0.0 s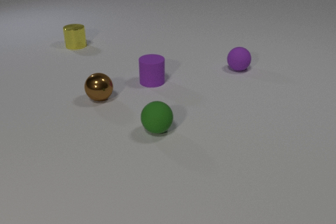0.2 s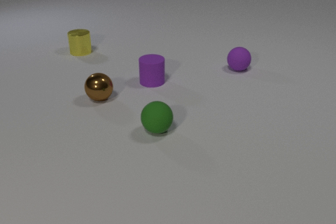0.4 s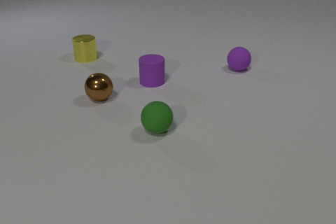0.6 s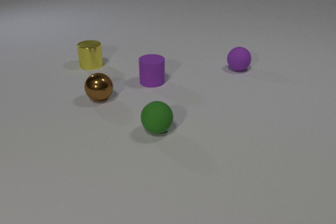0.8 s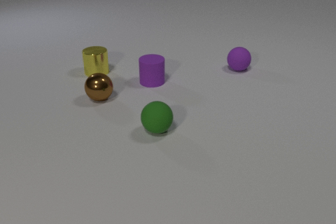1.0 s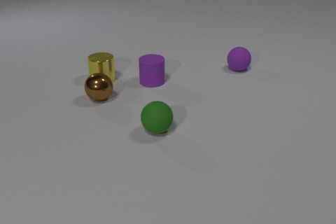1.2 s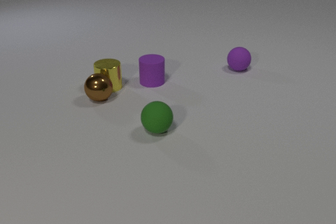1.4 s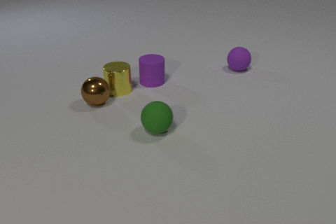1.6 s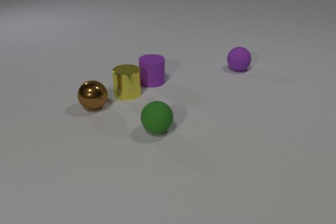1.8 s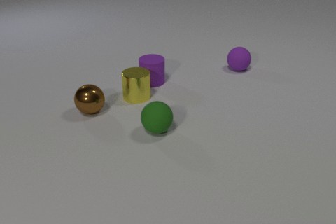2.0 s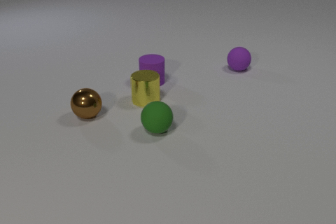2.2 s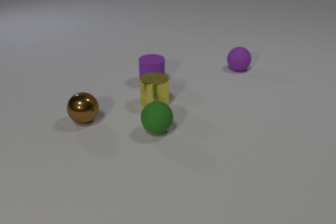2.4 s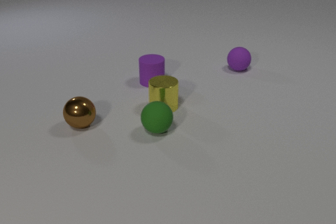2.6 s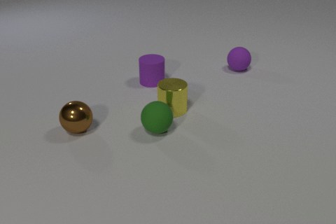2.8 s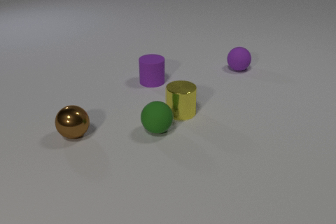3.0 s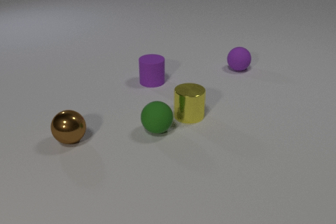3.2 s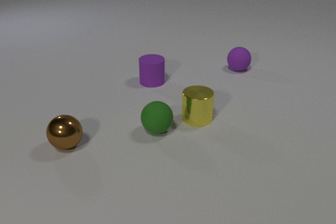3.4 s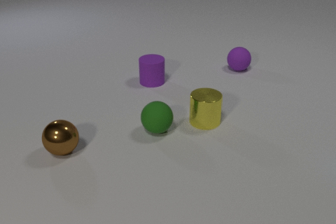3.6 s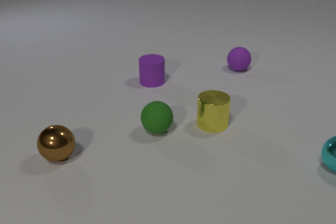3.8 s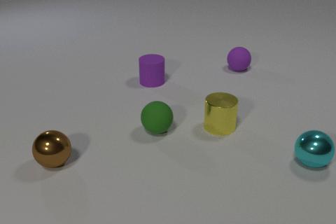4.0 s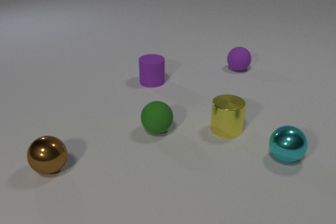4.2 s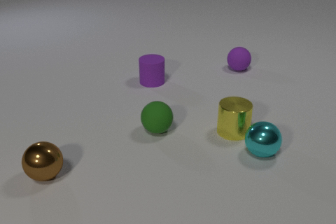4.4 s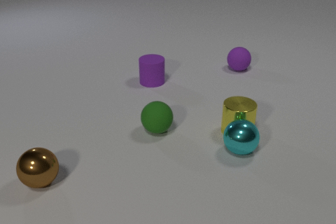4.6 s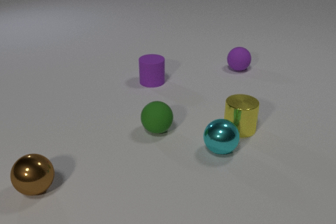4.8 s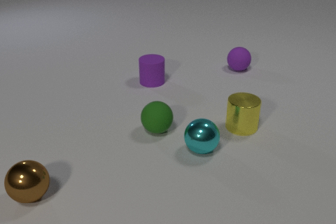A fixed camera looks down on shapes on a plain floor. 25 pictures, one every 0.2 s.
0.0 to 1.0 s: The yellow metal cylinder slides toward the camera.
1.0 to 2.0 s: The yellow metal cylinder slides toward the camera and to the right. The brown metal sphere rolls toward the camera. The yellow metal cylinder and the brown metal sphere collide.
2.0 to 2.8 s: The yellow metal cylinder slides to the right and toward the camera. The brown metal sphere rolls toward the camera and to the left.
2.8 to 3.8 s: The yellow metal cylinder slides to the right and toward the camera. The brown metal sphere rolls toward the camera and to the left. The cyan metal sphere comes in at the right edge, rolls to the left.
3.8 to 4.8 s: The yellow metal cylinder slides to the right. The brown metal sphere rolls toward the camera and to the left. The cyan metal sphere rolls to the left. The yellow metal cylinder and the cyan metal sphere collide.
What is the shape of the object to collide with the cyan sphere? cylinder.
What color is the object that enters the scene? cyan.
How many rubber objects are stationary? 3.
